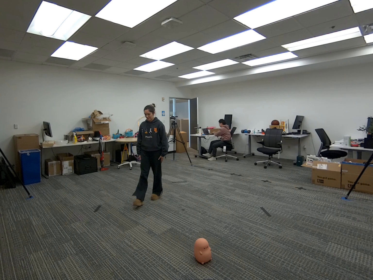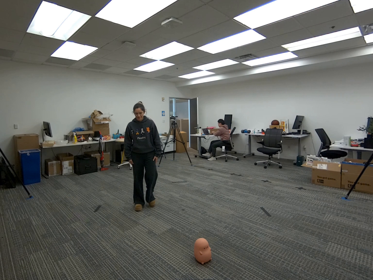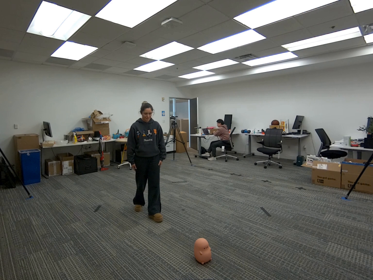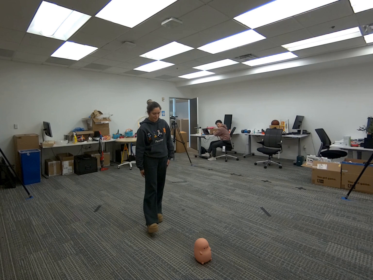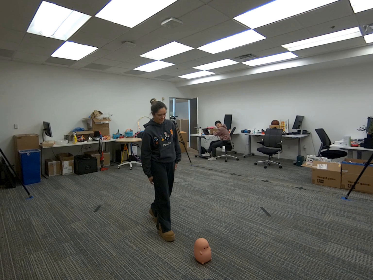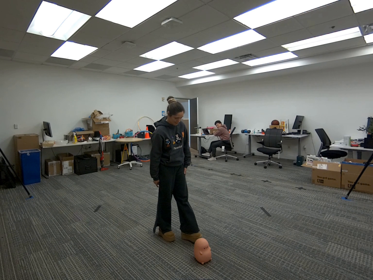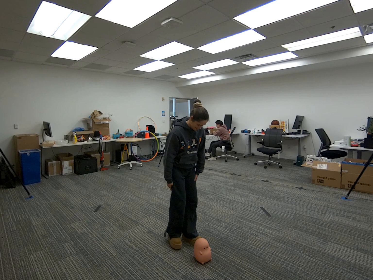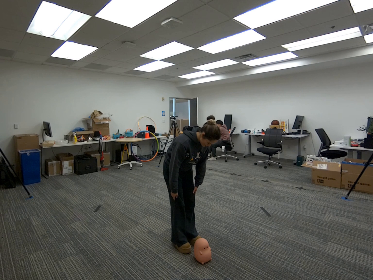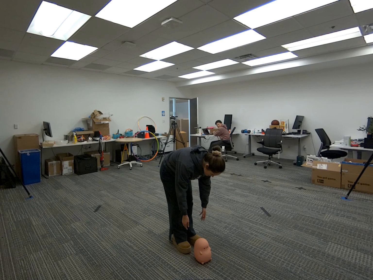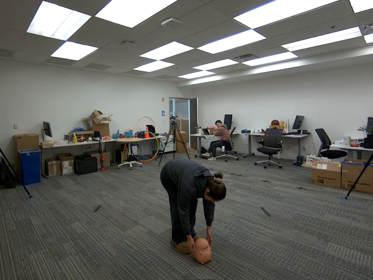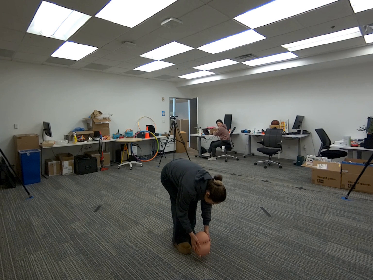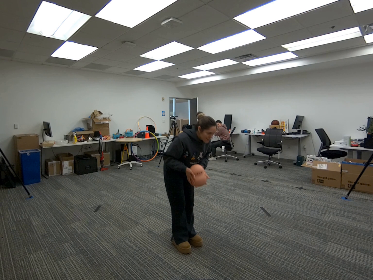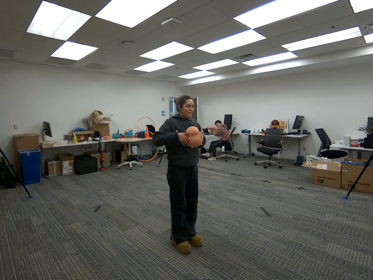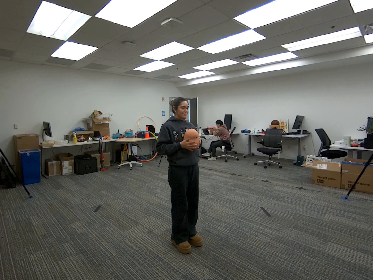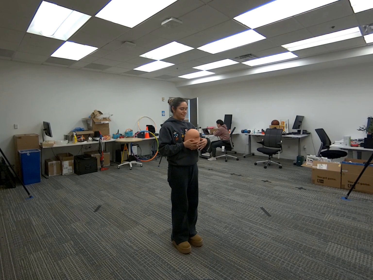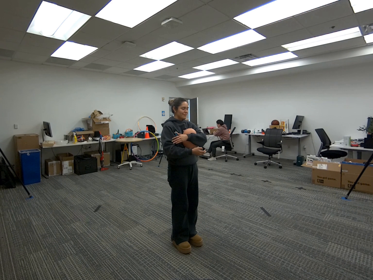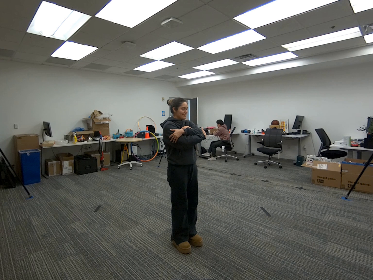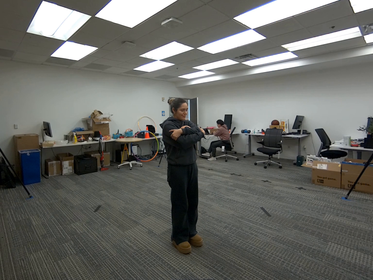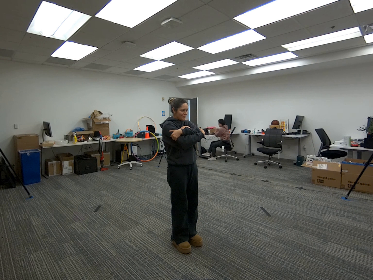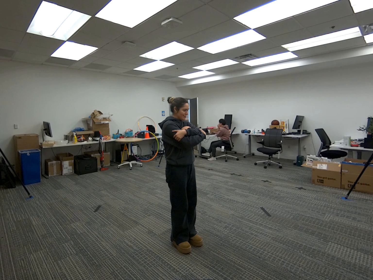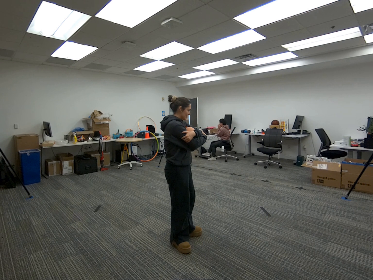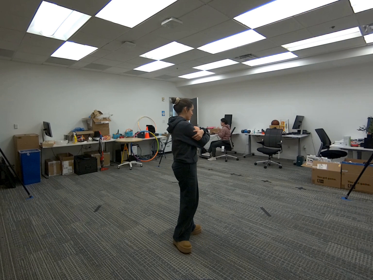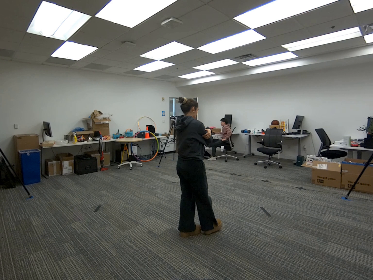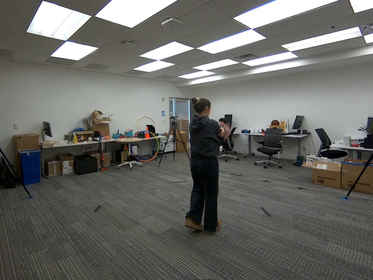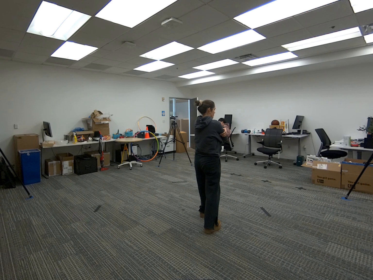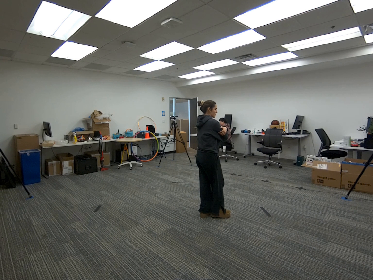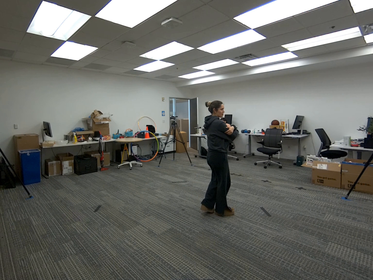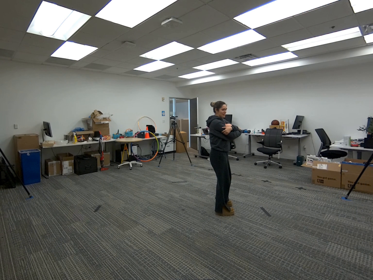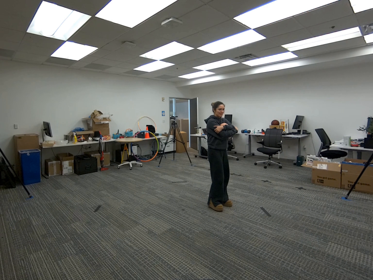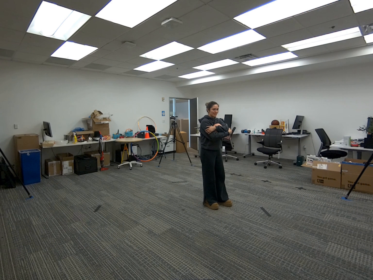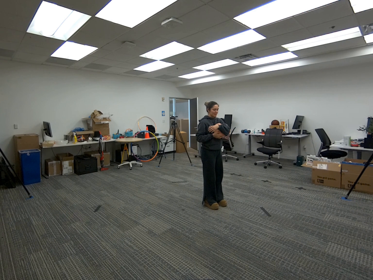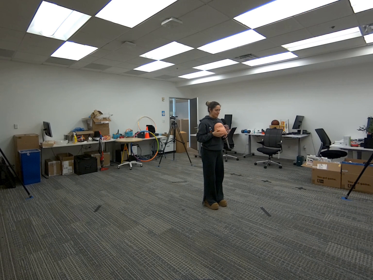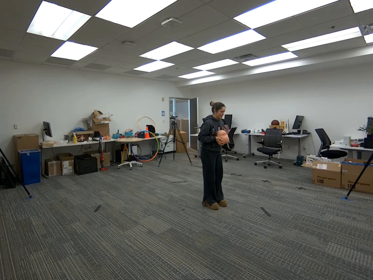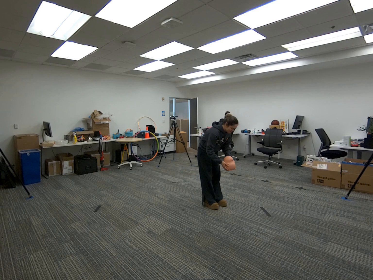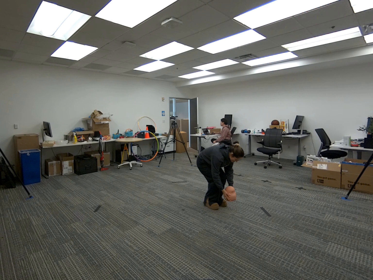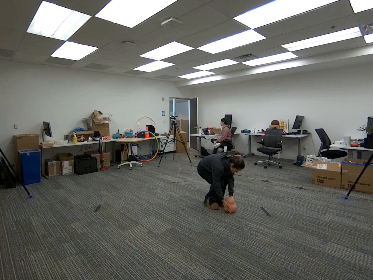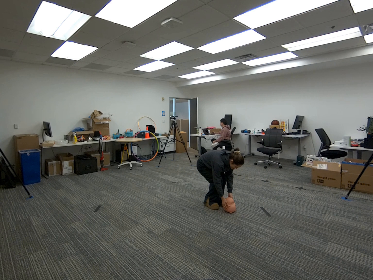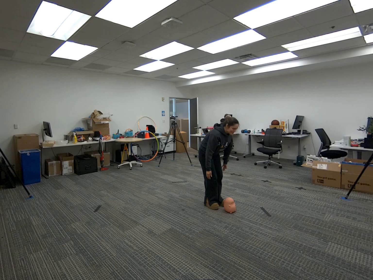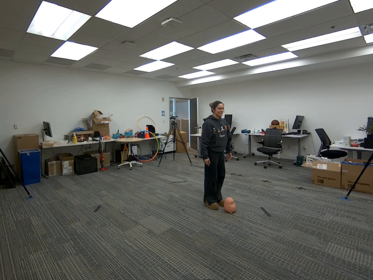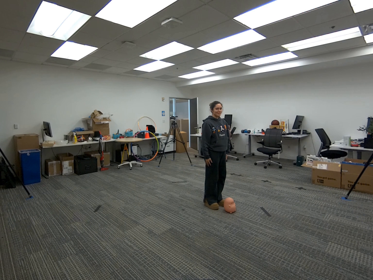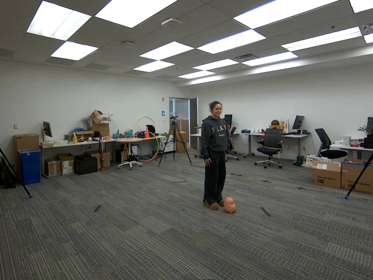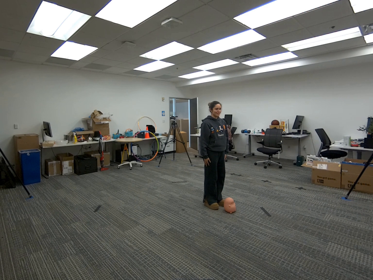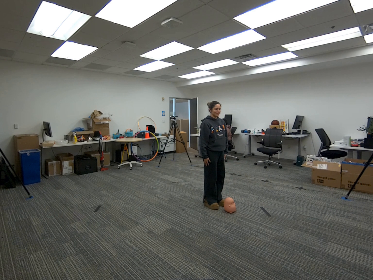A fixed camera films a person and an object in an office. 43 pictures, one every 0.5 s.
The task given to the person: Walk over to the potato and pick it up from the floor. Hug the potato light and place it back on the floor.
